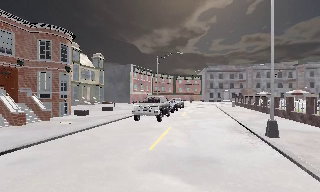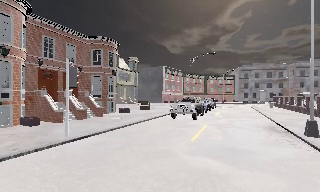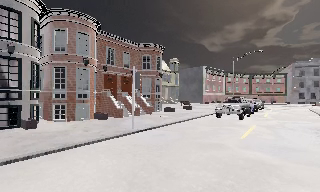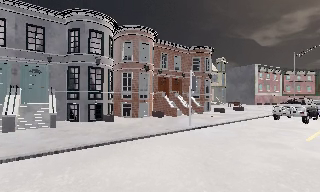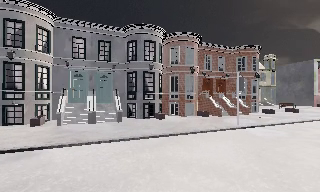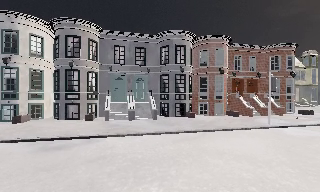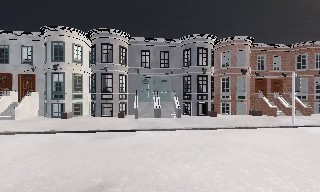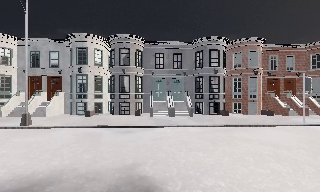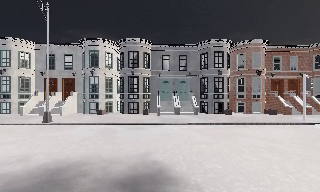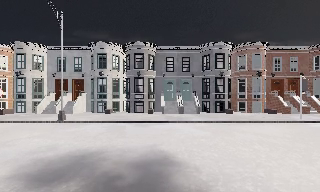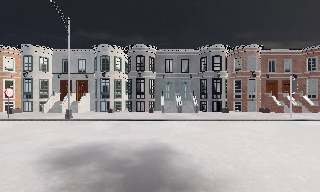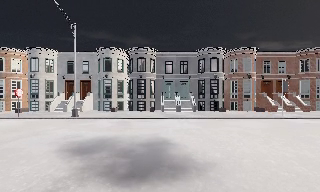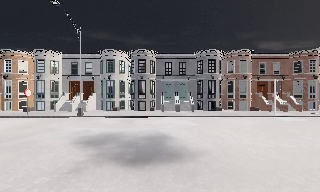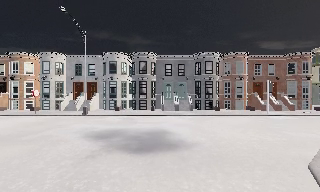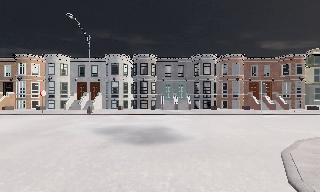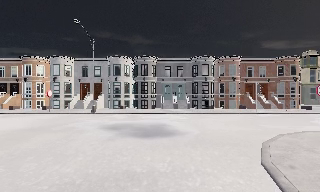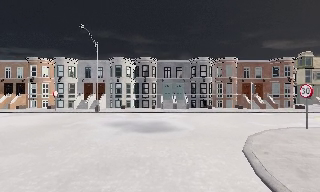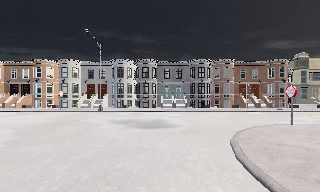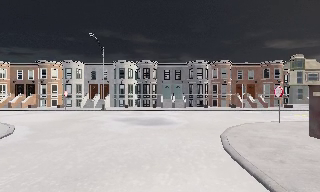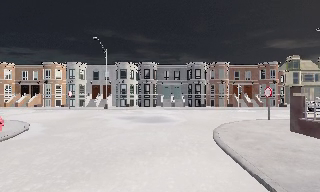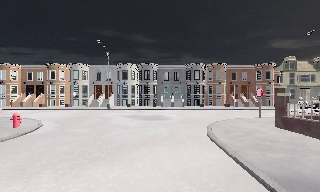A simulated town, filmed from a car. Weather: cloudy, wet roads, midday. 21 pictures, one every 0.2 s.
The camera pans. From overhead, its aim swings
counterclockwise.
The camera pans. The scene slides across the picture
to the right.
0.0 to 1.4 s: The camera swings to its left by about 70 degrees, and the scene slides to the right. It travels backward and to its left, about 8 m.
1.4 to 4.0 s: The camera travels backward, about 12 m, so what stands in front gets smaller.
The film runs backward here.
